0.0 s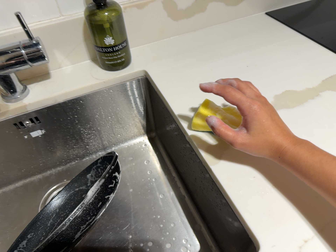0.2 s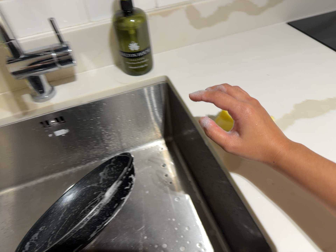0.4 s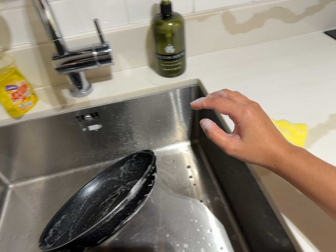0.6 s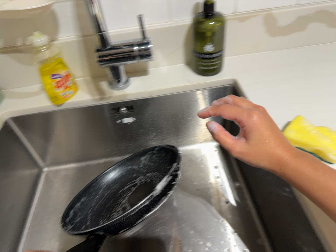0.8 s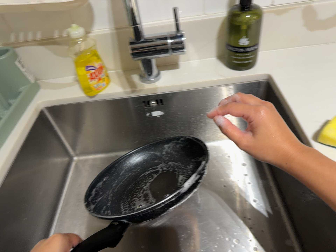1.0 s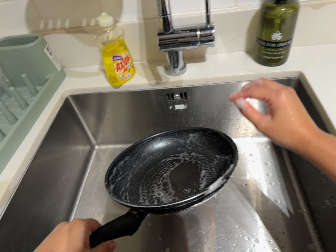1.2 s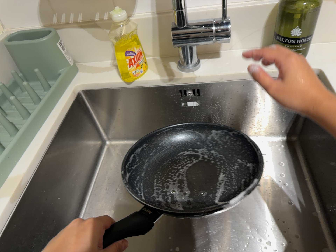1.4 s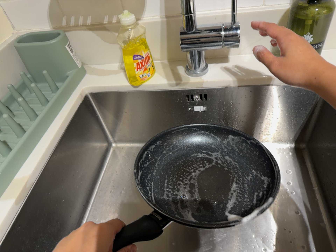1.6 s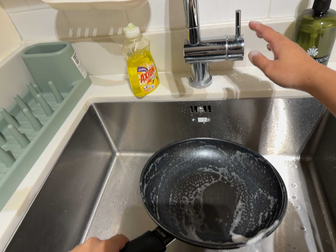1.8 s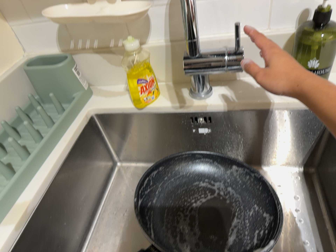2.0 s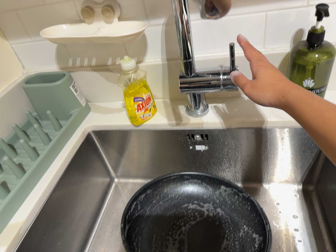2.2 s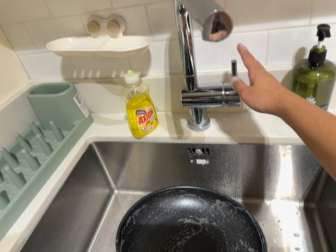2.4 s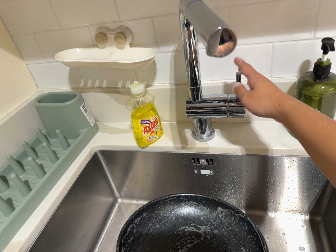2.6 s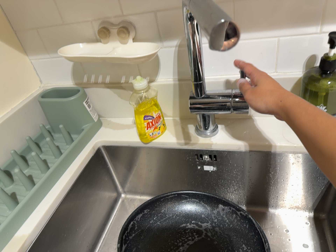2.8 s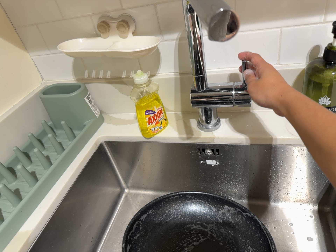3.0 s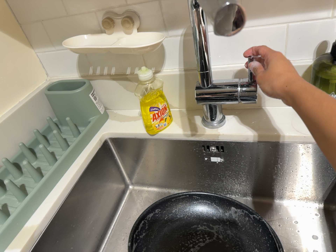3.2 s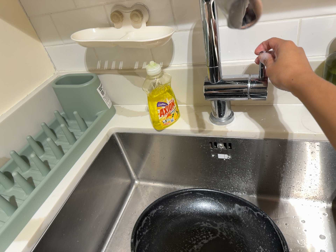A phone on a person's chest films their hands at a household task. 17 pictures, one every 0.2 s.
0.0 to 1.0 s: The scene slides to the right, as the camera pans about 20 degrees to its left. It travels to its left, about 10 cm, so close, fixed things drift to the right. It rolls about its line of sight by about 15 degrees, and the scene rotates clockwise.
1.0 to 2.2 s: The camera travels toward the top of its view, about 7 cm, so close, fixed things drift downward.
2.2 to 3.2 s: The camera shifts only a little, or ends up much as it began.
The film runs forward here.
